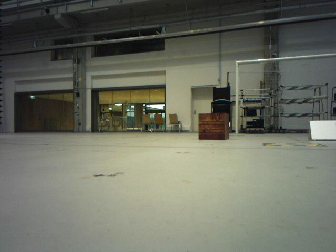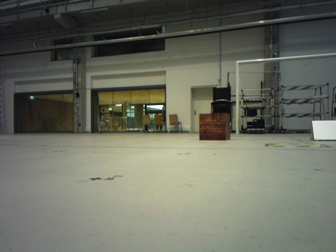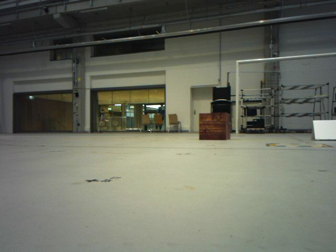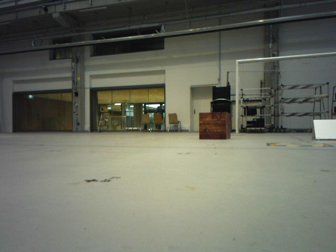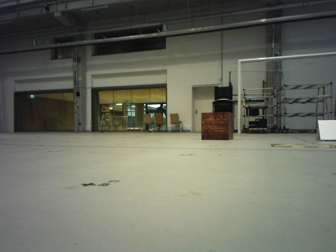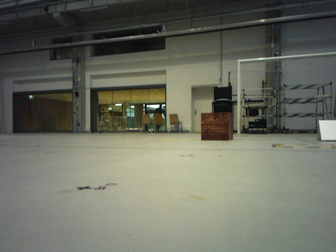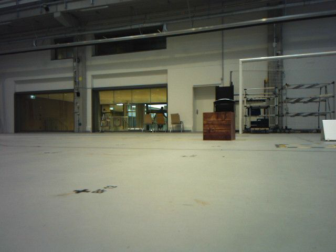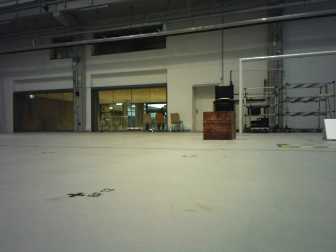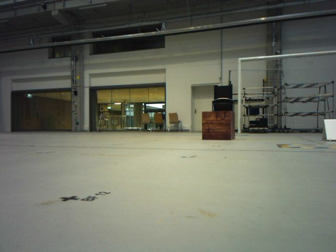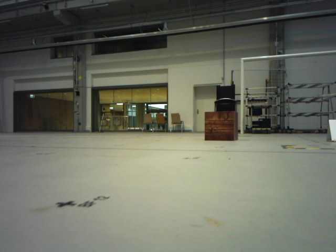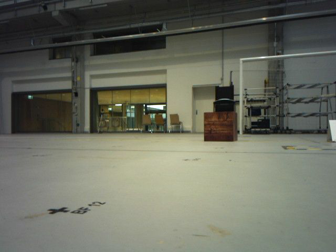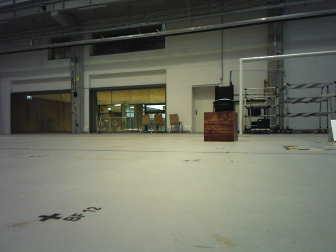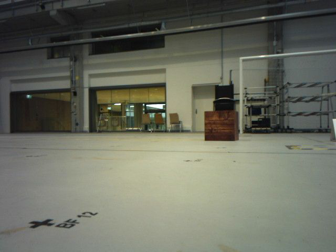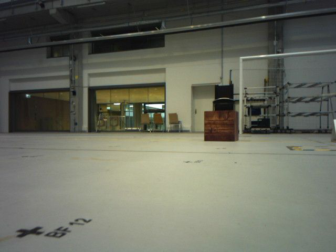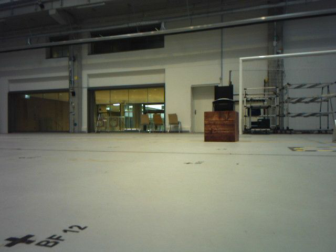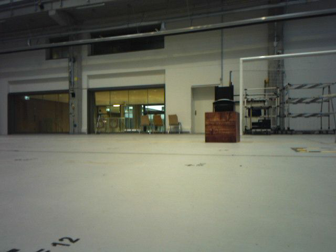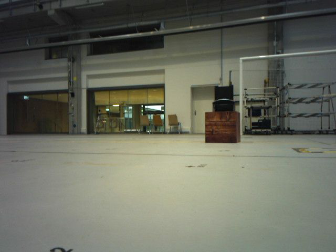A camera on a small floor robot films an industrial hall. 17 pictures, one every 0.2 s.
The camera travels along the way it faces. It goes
forward.
0.0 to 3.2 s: The camera travels forward, about 0.7 m, so what stands in front looms larger.
The film runs forward here.
